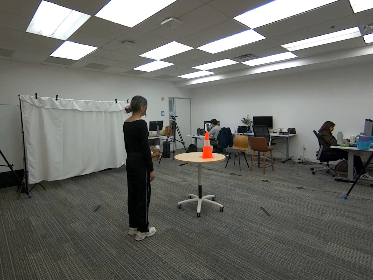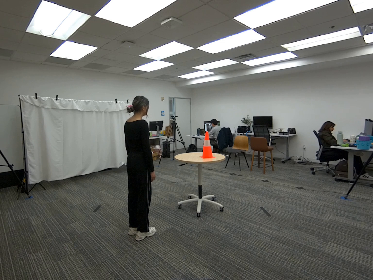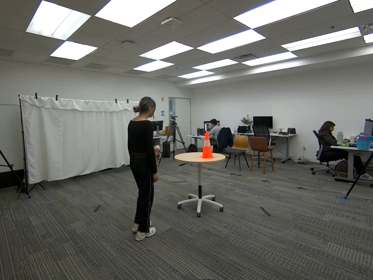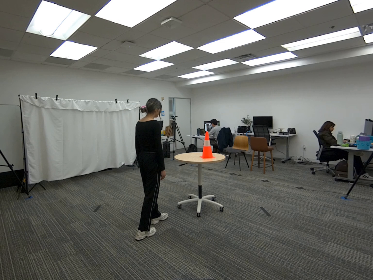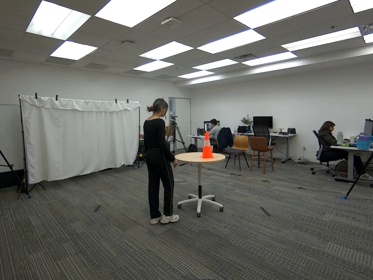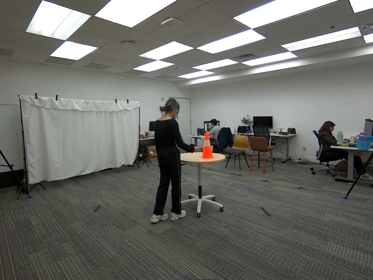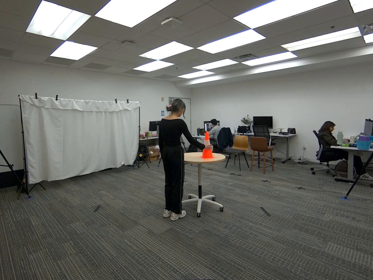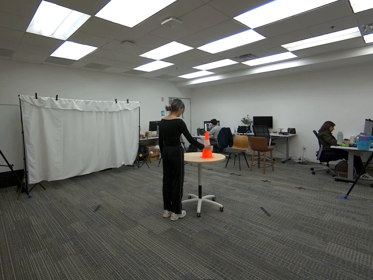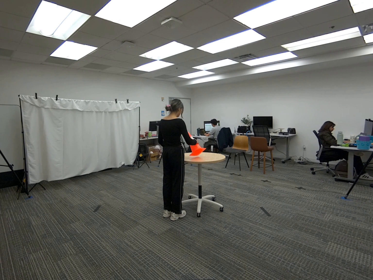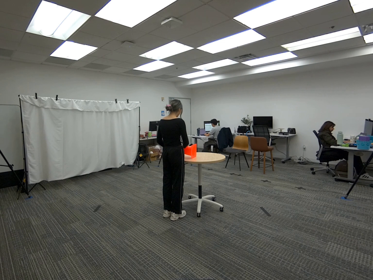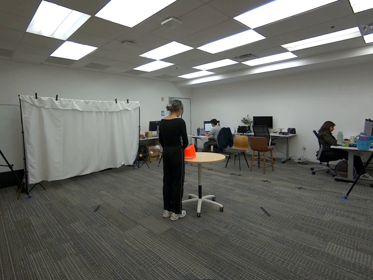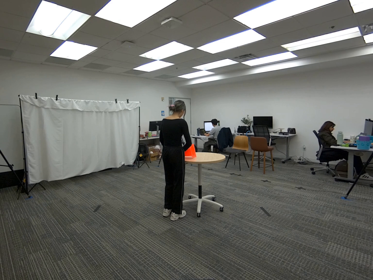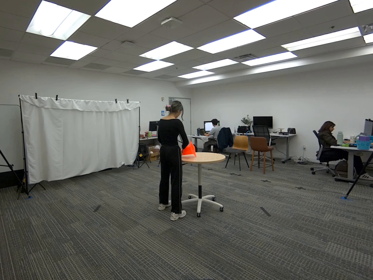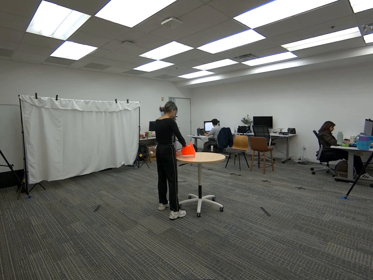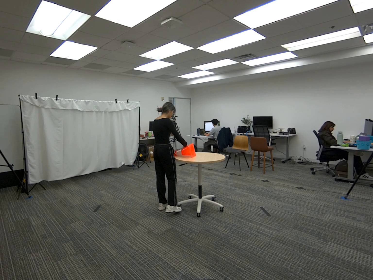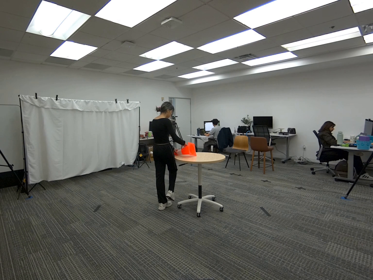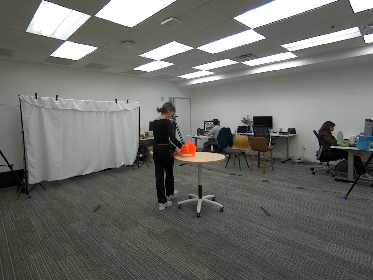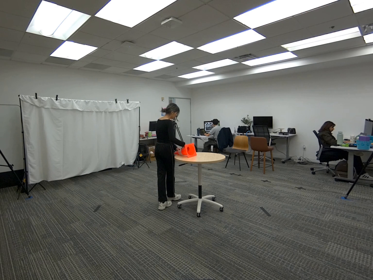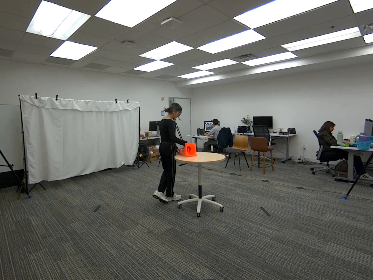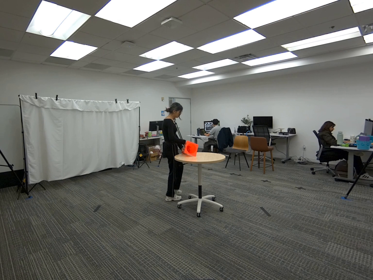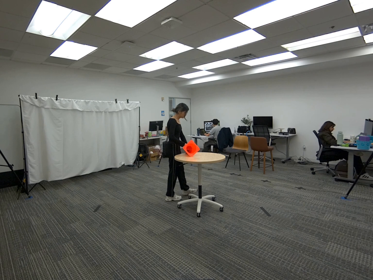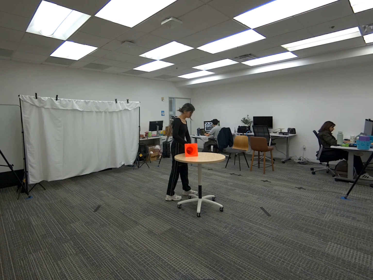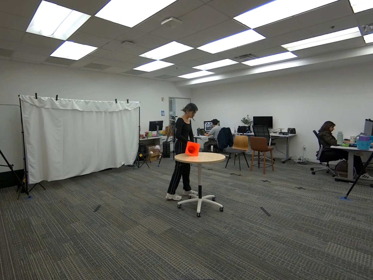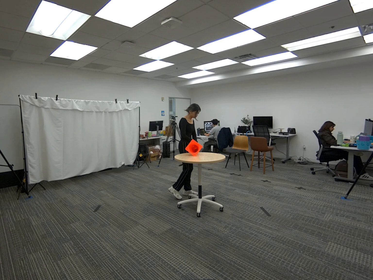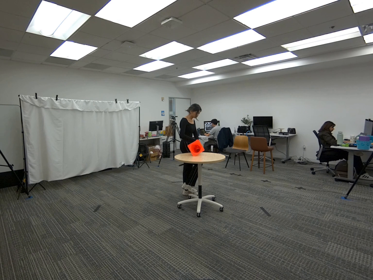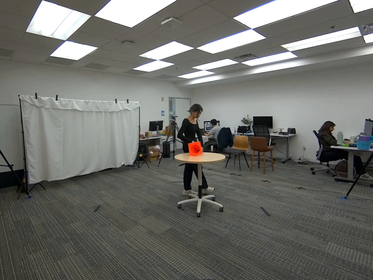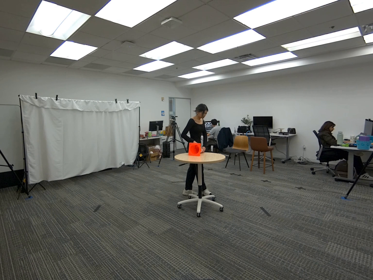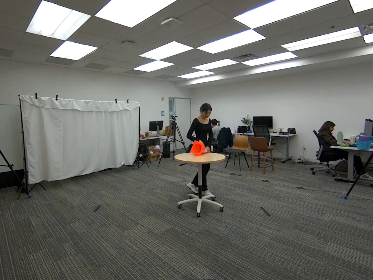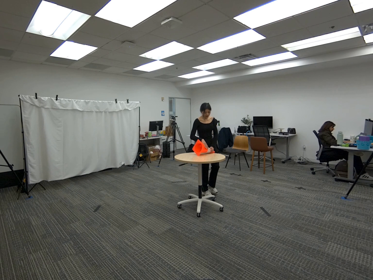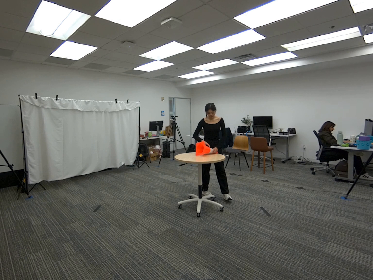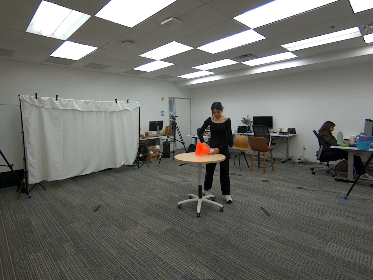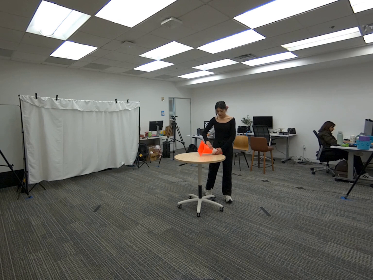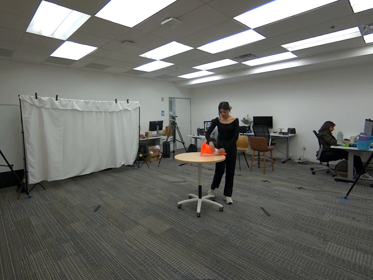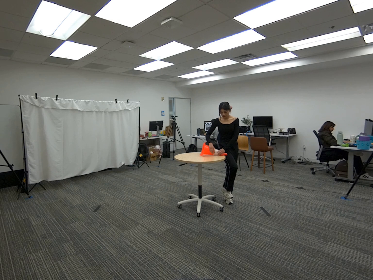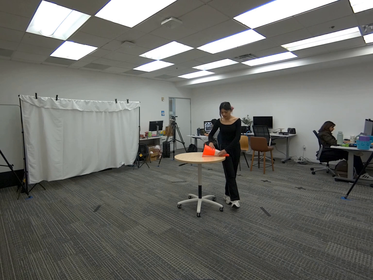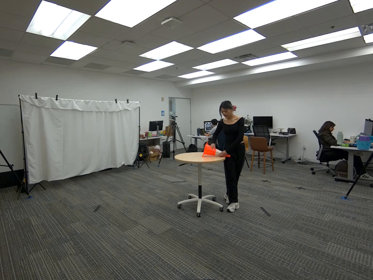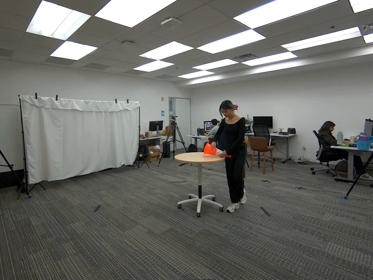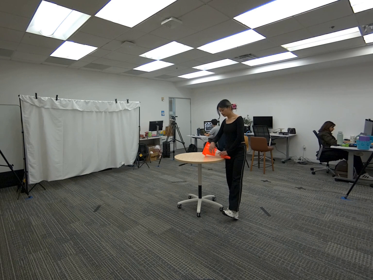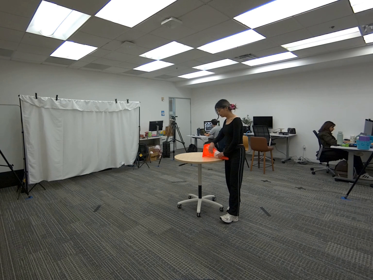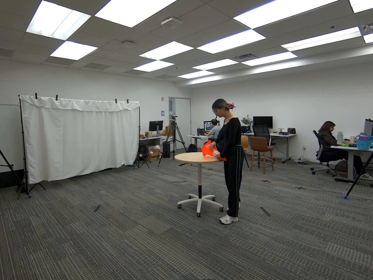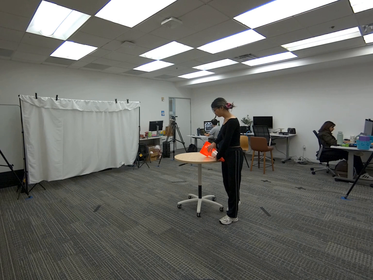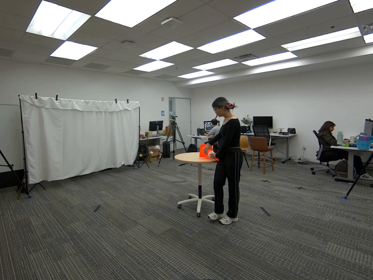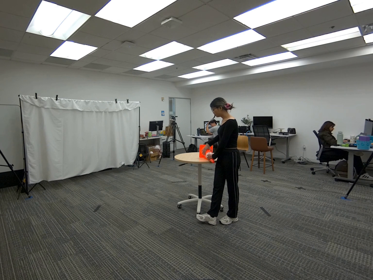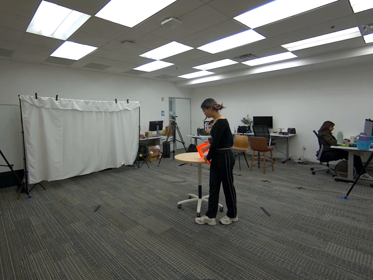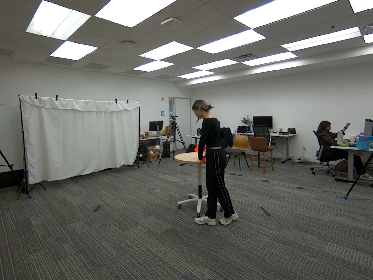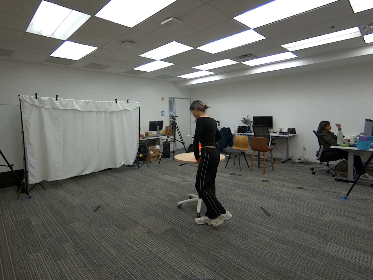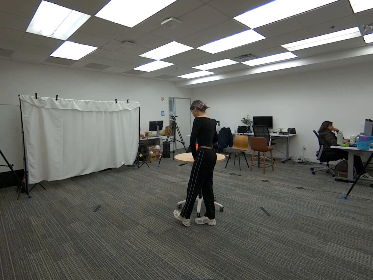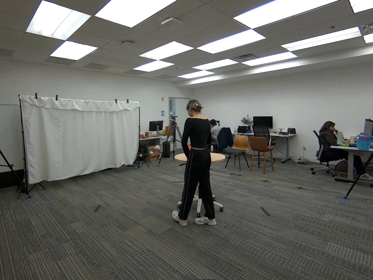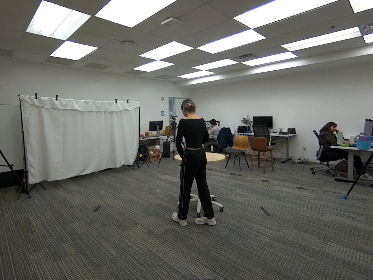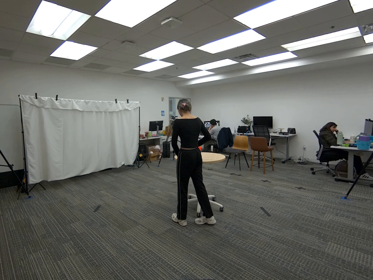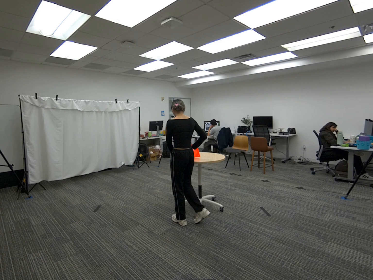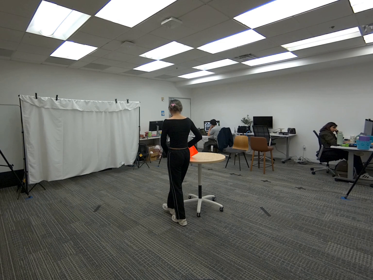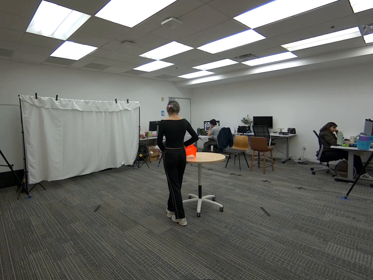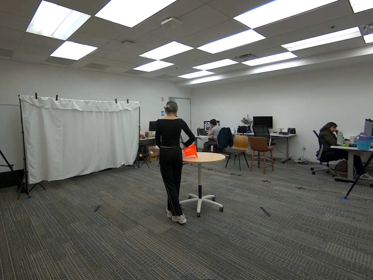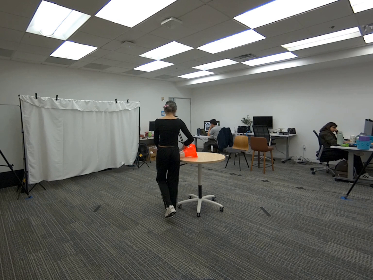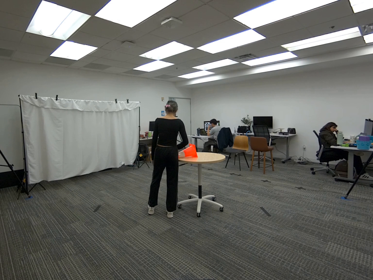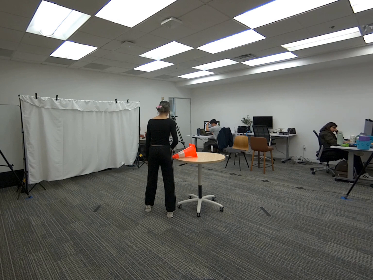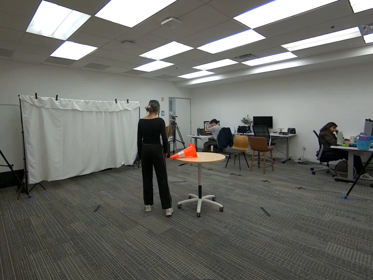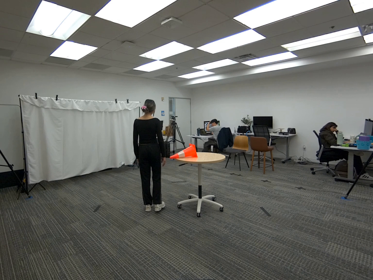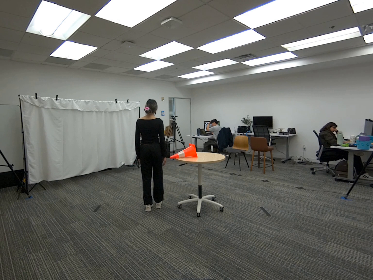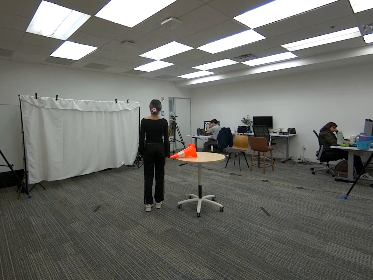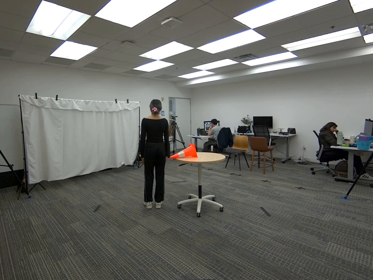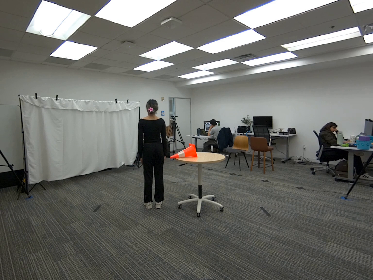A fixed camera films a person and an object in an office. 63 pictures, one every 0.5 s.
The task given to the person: Walk to the traffic cone on the round table, place it on the cone's side and proceed to roll the cone on the table until finish.
